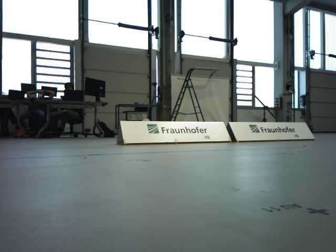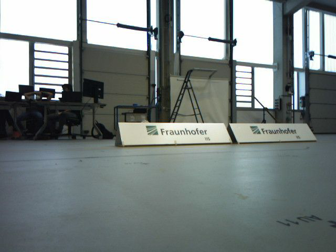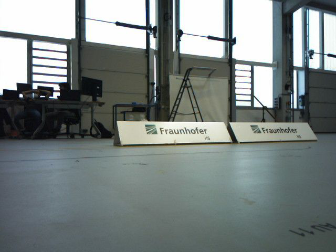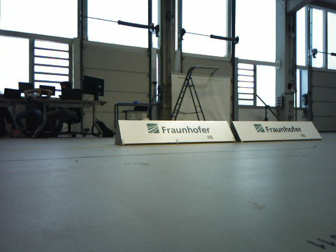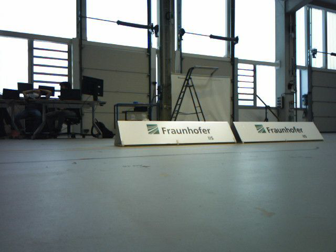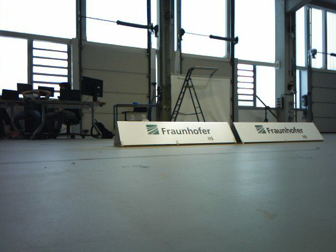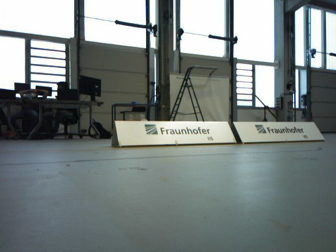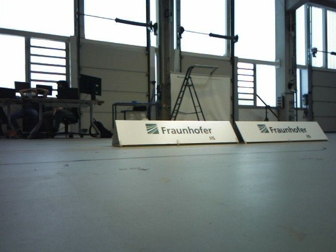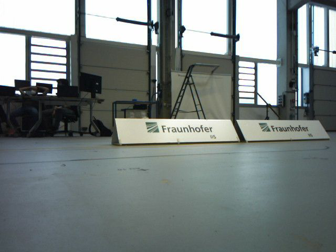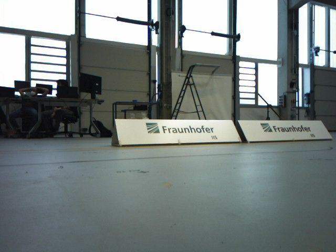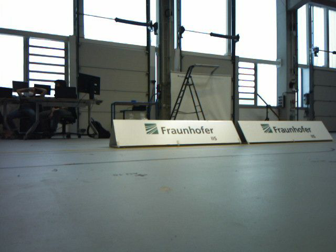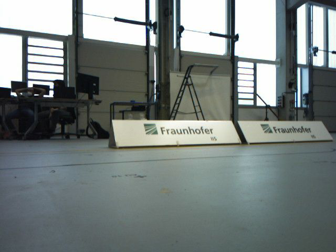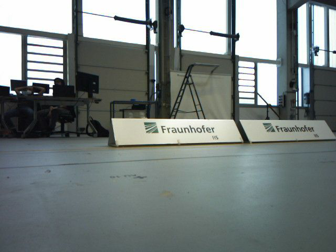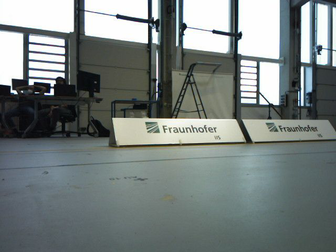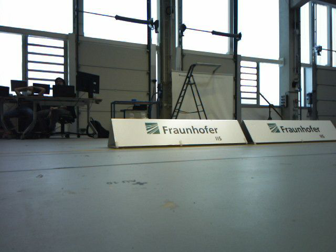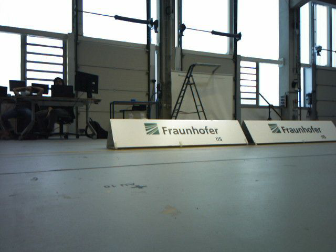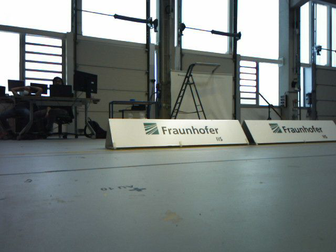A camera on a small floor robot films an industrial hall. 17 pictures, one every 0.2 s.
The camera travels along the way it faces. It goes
forward.
0.0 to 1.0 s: The camera travels forward, about 0.2 m, so what stands in front looms larger. It loses speed.
1.0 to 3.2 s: The camera travels forward, about 0.5 m, so what stands in front looms larger.
The film runs forward here.
